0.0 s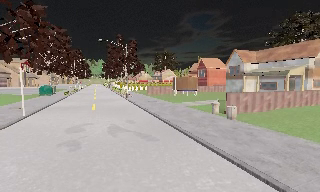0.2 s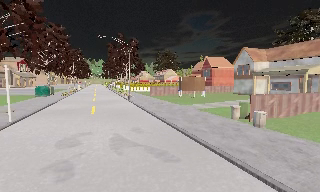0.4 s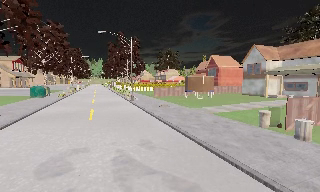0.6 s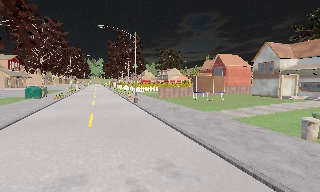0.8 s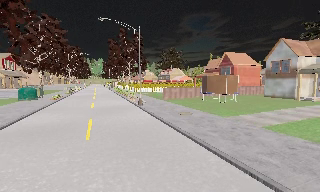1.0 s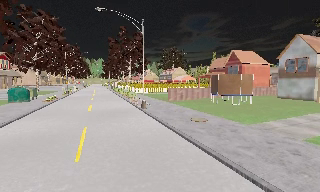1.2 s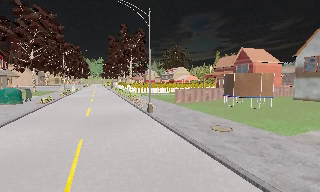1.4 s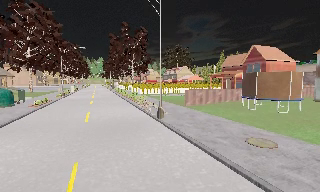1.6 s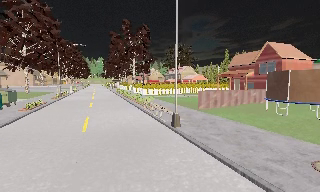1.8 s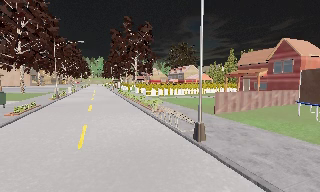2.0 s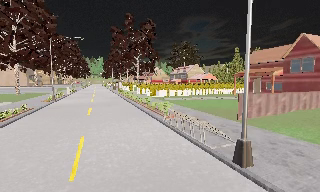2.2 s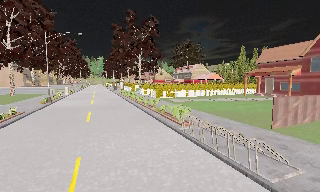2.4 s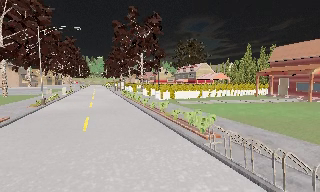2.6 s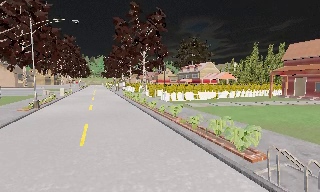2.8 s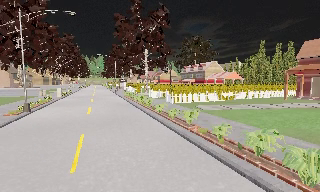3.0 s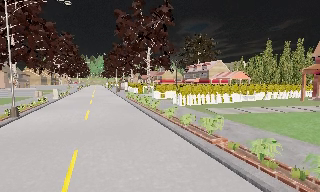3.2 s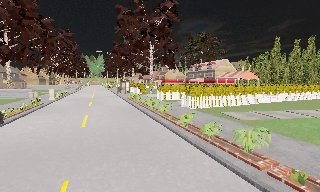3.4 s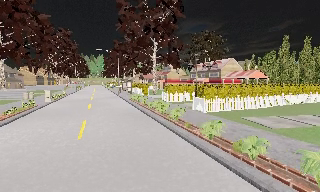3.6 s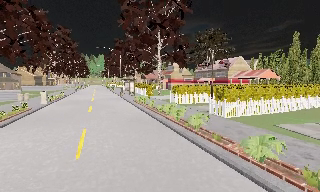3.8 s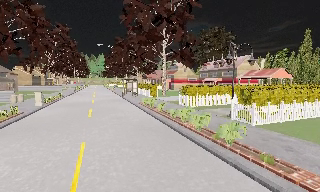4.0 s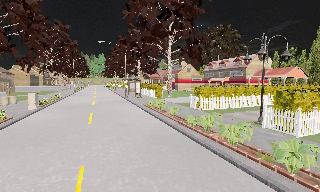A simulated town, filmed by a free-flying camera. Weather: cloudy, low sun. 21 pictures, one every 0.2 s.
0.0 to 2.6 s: The camera travels forward, about 25 m, so what stands in front looms larger.
2.6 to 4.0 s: The camera travels forward and to its left, about 13 m, so what stands in front looms larger.
The film runs forward here.
